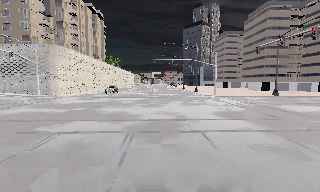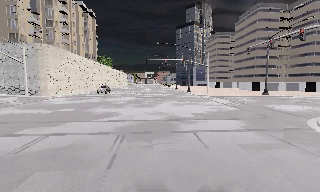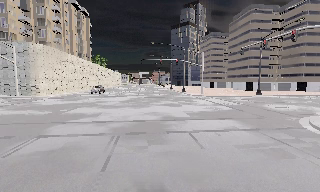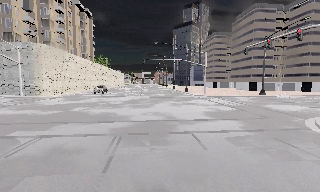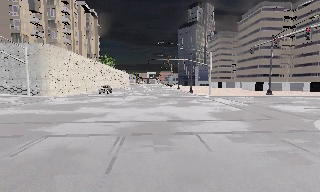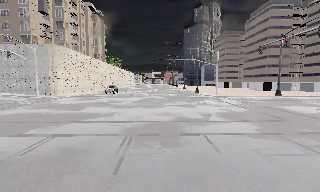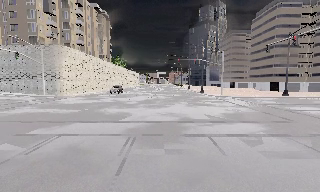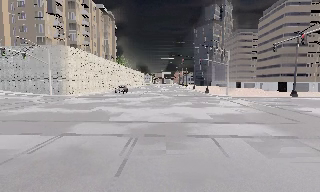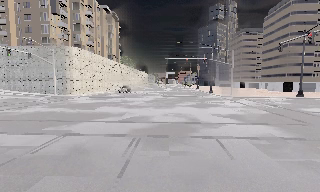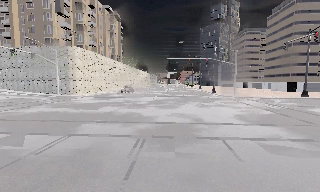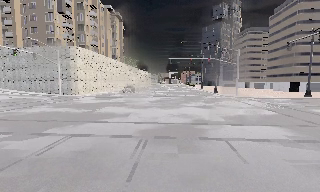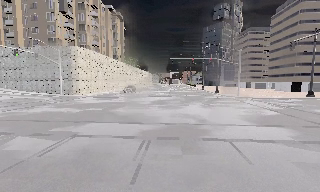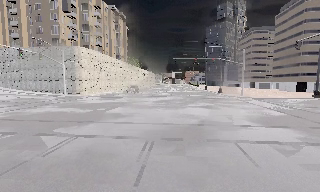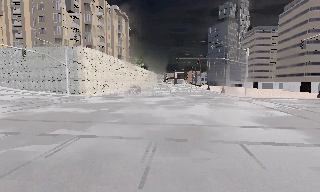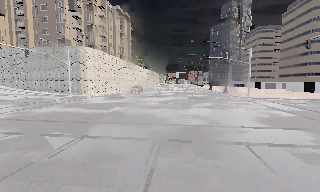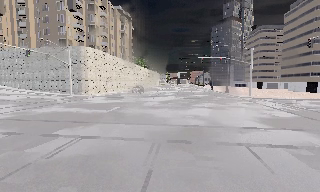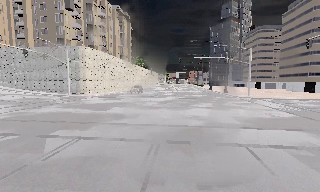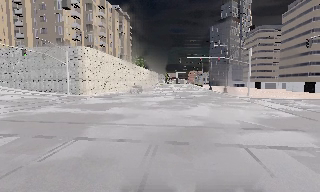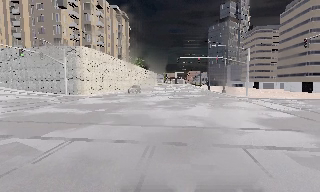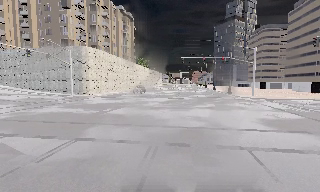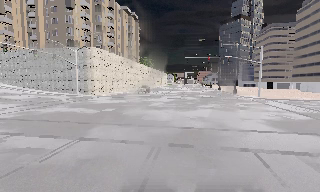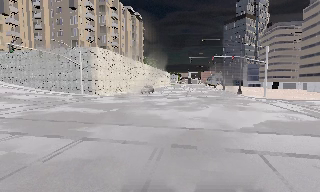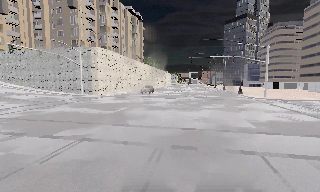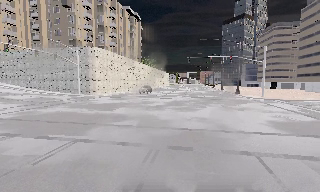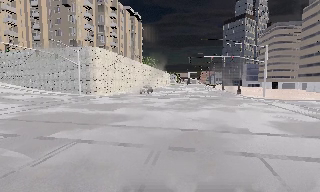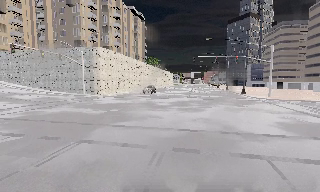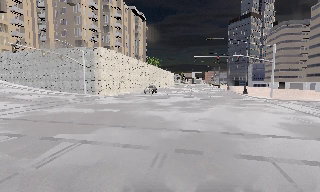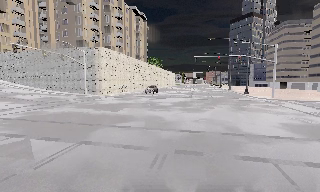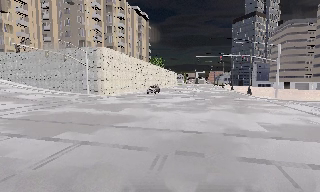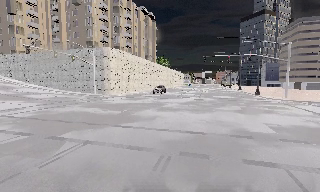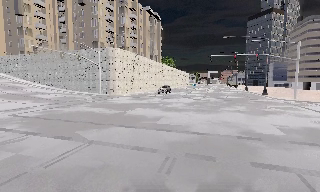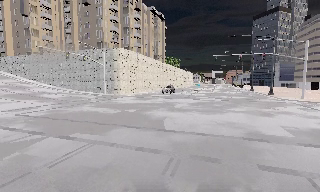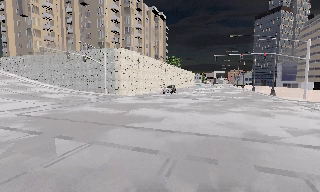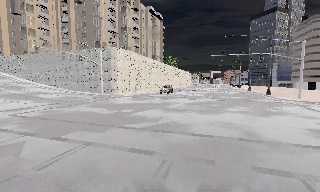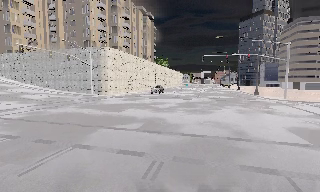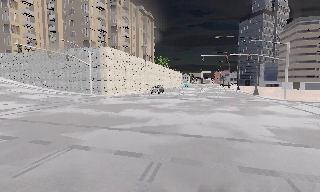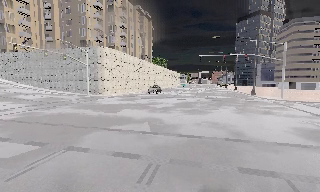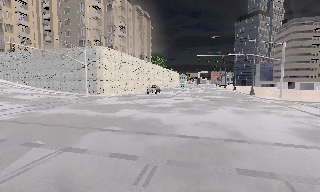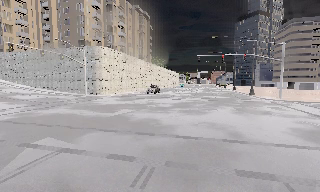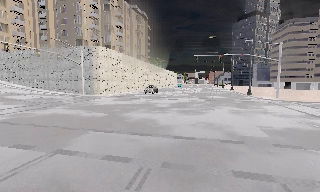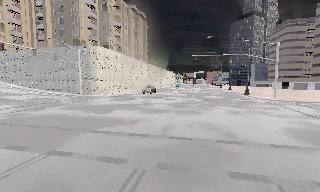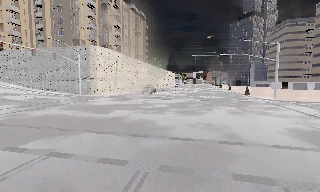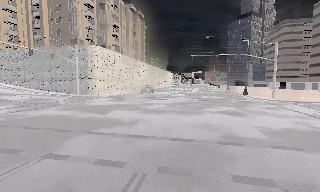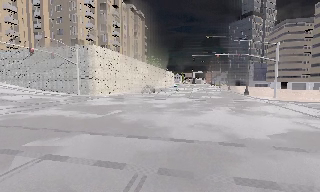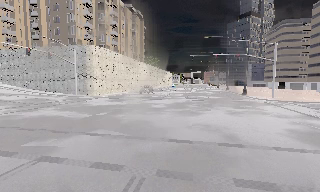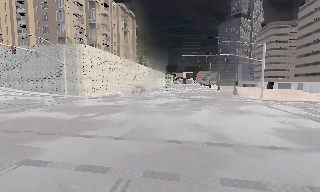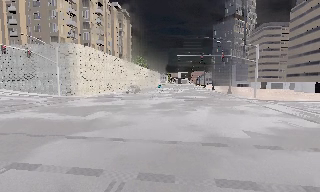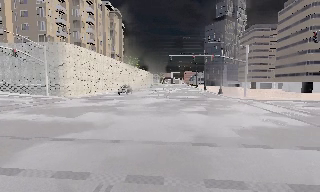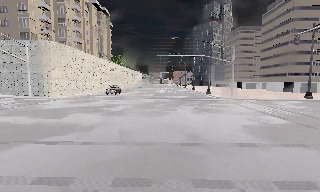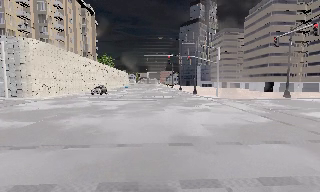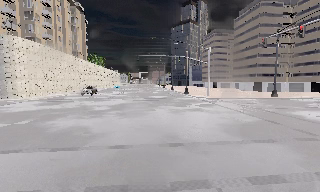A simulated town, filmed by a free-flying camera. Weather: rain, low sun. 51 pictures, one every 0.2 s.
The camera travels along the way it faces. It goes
forward.
0.0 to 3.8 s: The camera travels forward, about 1.5 m, so what stands in front looms larger.
3.8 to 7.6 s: The camera travels forward and to its right, about 1.5 m, so what stands in front looms larger.
7.6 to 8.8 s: The camera travels forward, about 0.5 m, so what stands in front looms larger.
8.8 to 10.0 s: The camera pans to its right, which is clockwise from overhead, by about 20 degrees.
The film runs forward here.
